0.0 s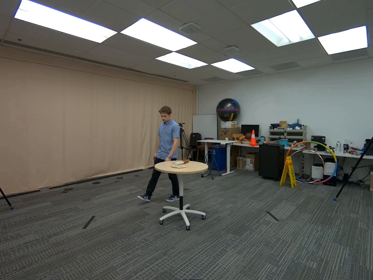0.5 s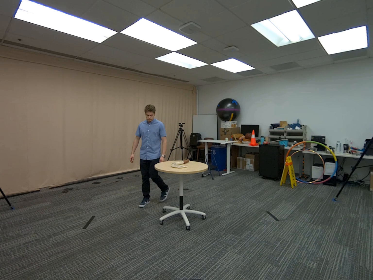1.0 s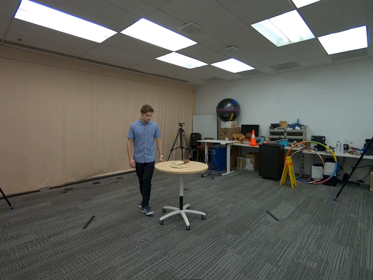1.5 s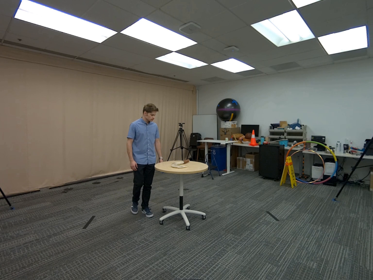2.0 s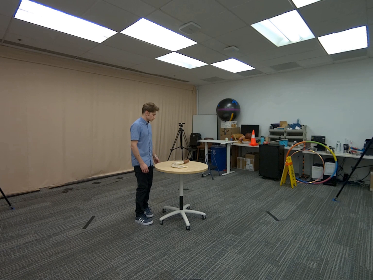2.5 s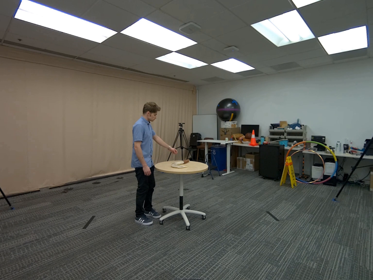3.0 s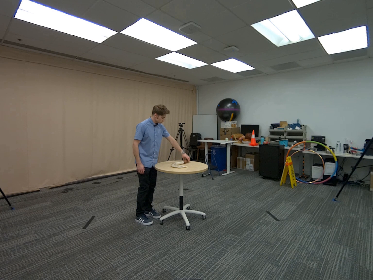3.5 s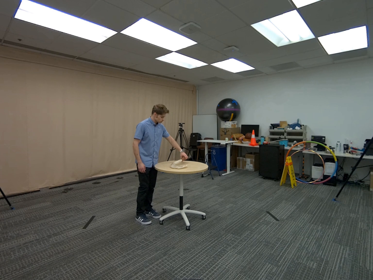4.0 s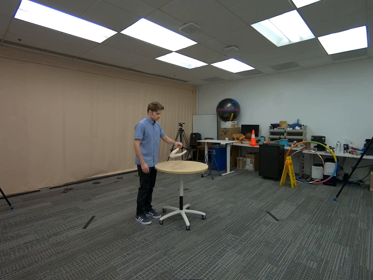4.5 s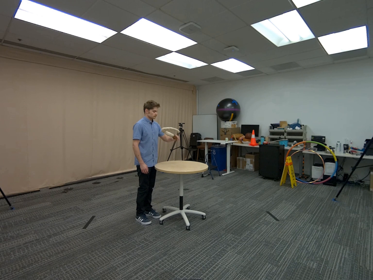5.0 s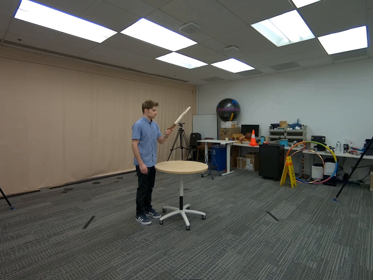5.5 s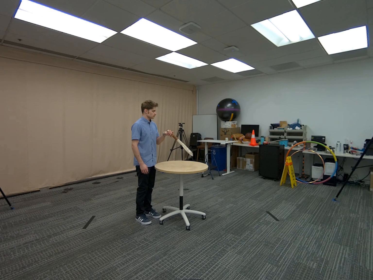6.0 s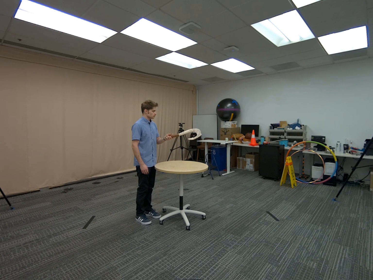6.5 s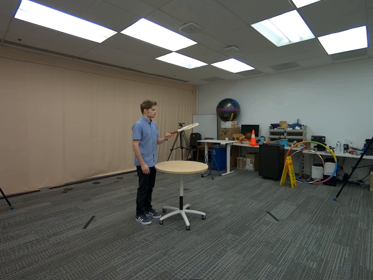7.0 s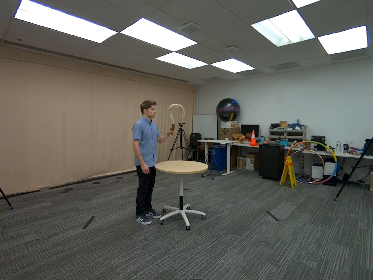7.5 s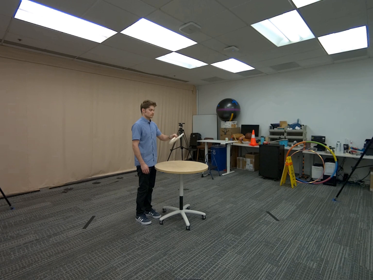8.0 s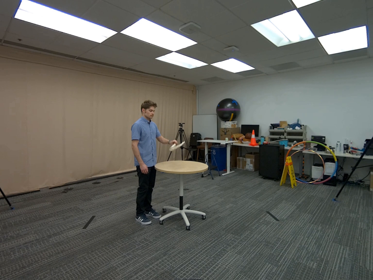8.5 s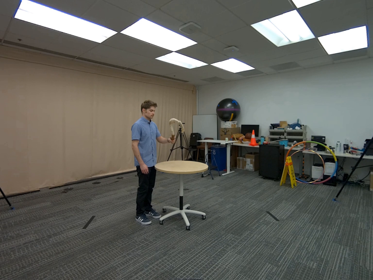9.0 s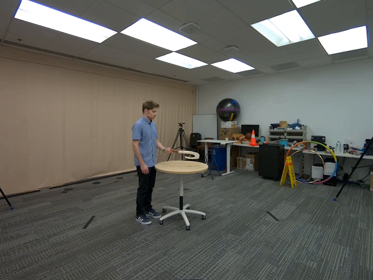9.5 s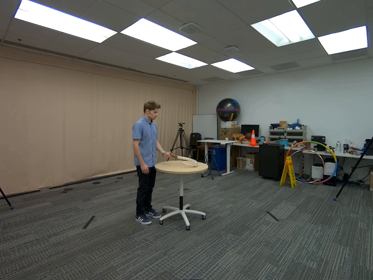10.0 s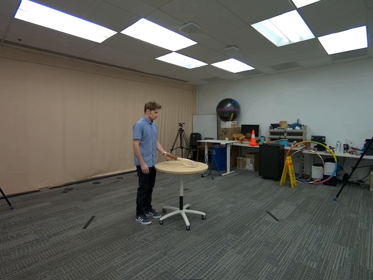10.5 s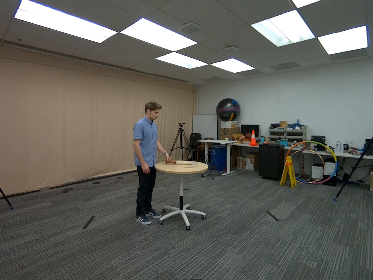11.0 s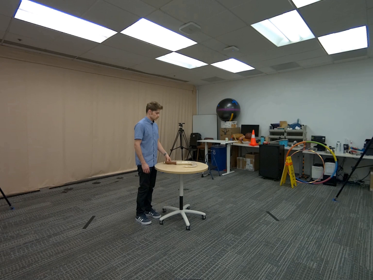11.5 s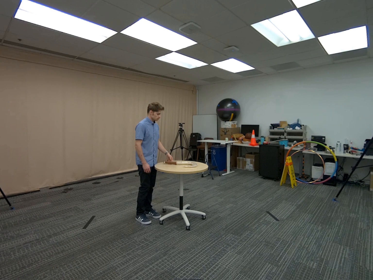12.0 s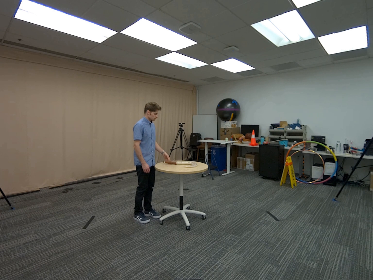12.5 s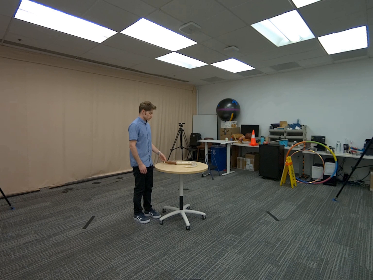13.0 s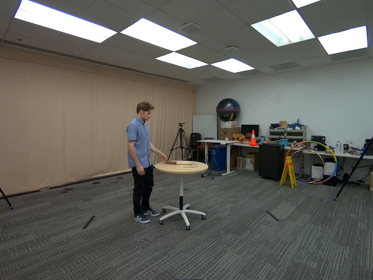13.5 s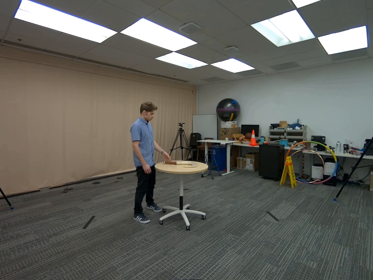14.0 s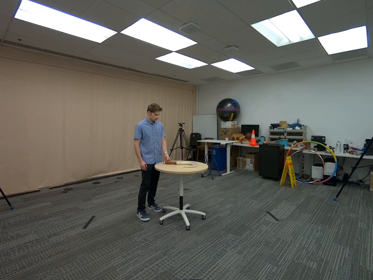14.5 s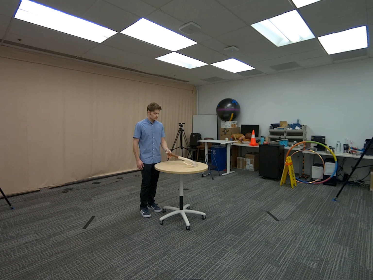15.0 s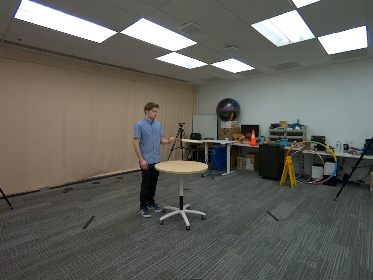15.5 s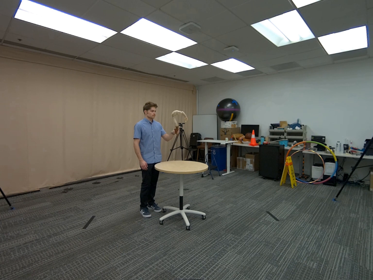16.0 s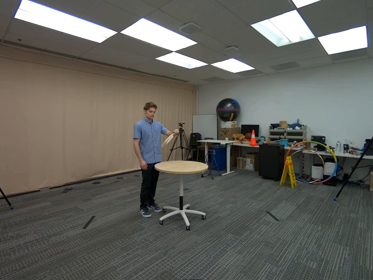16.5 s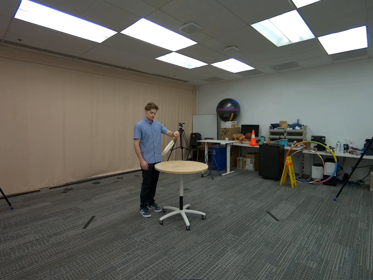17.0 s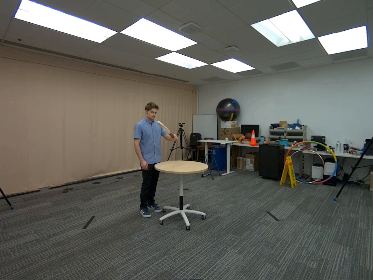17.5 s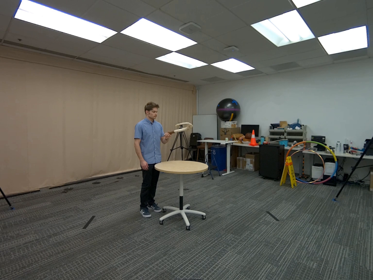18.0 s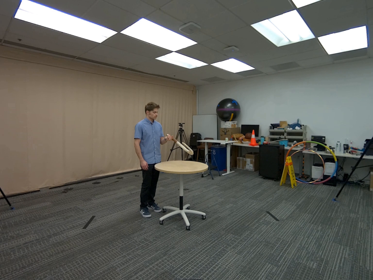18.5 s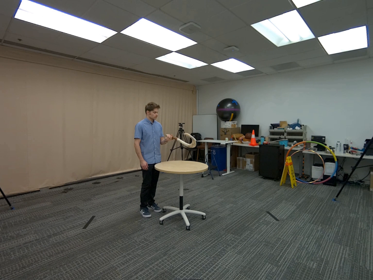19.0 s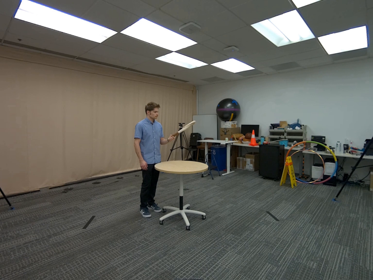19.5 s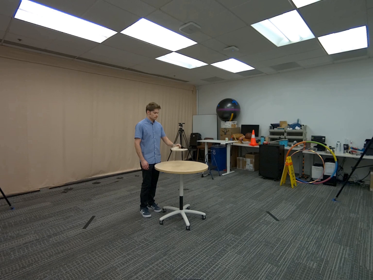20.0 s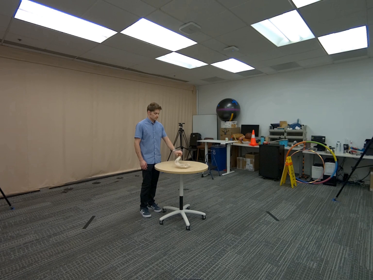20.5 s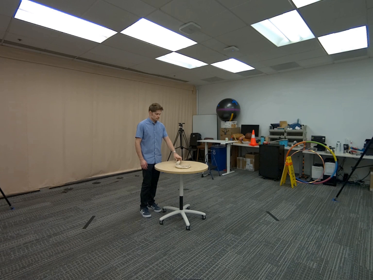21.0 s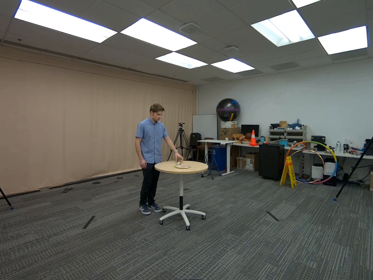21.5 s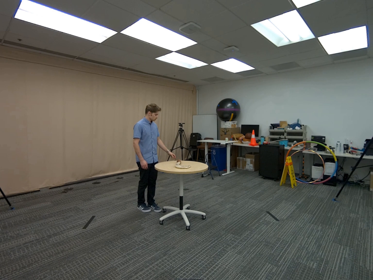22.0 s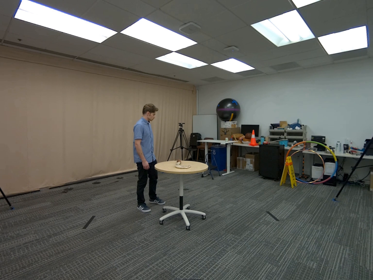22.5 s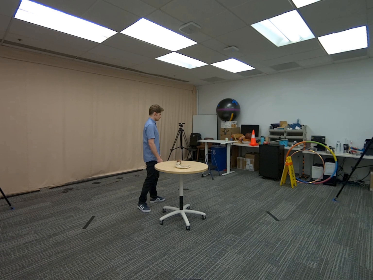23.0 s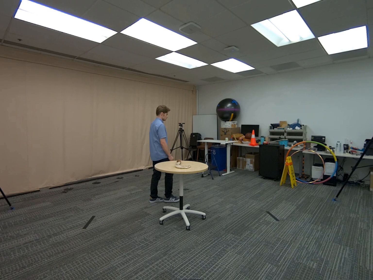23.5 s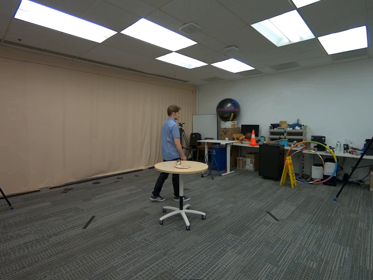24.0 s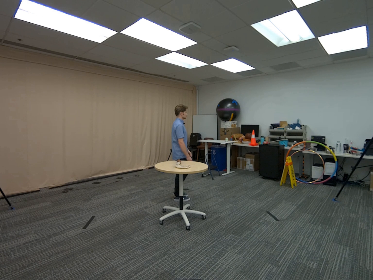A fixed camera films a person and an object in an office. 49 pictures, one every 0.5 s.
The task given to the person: Walk over to the Big Fish Hook on the round table and using your left hand pick up the BIg Fish Hook. Flip the big Fish Hook using the left hand only. Place the Big Fish Hook on the round table when complete.
